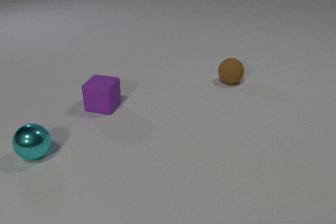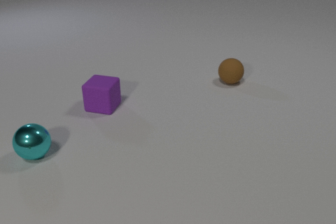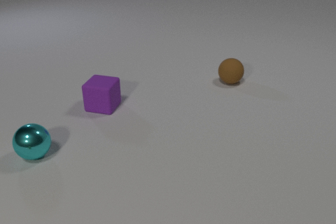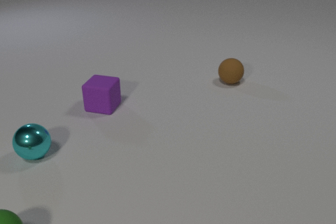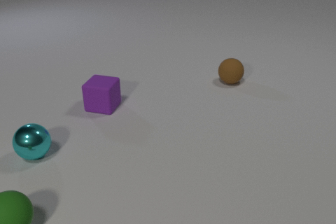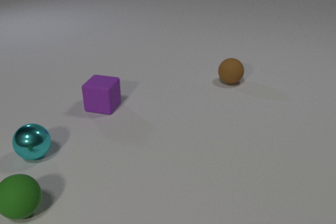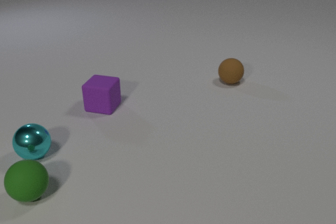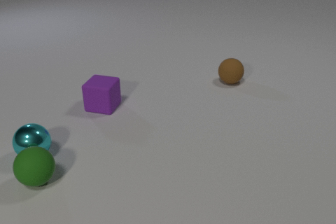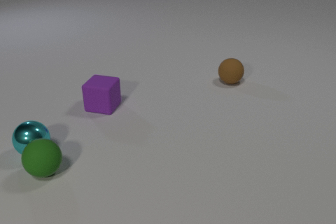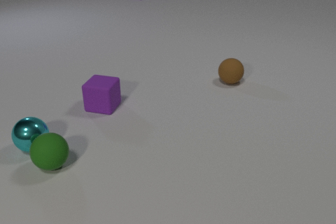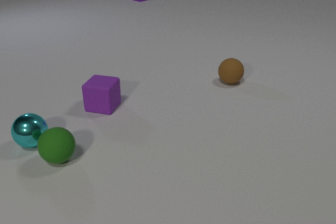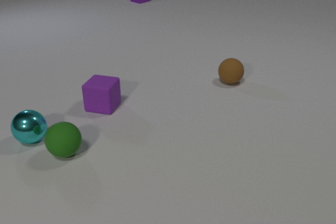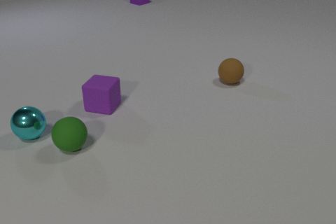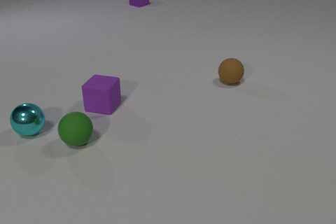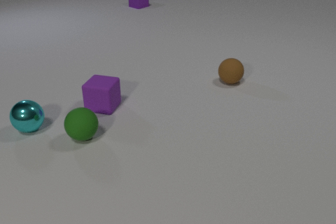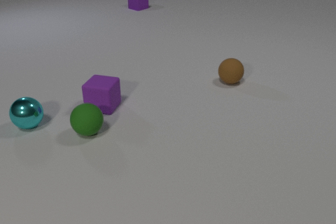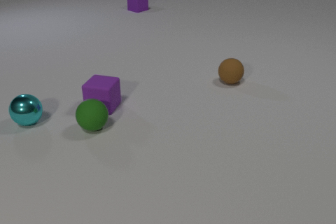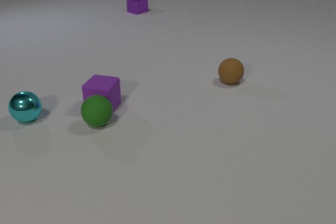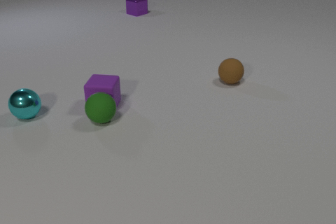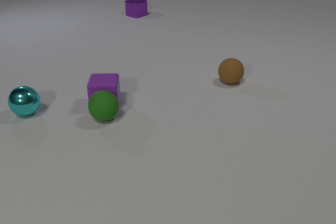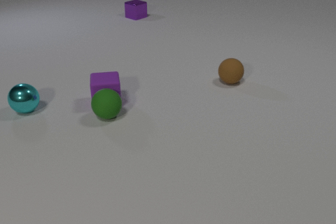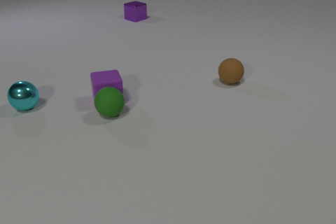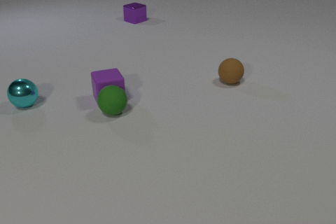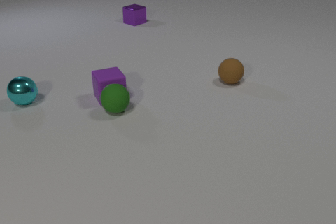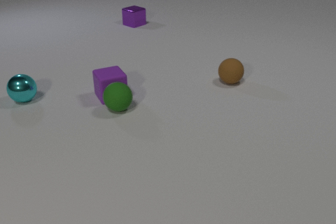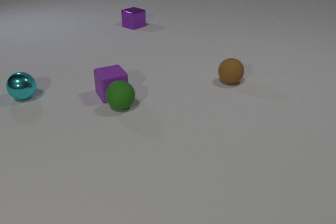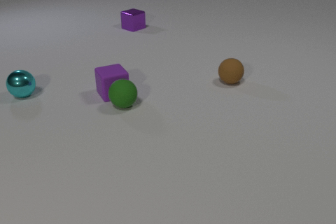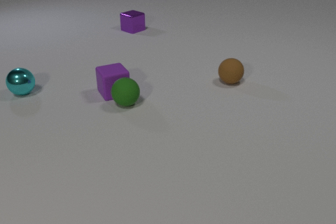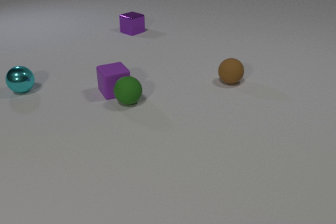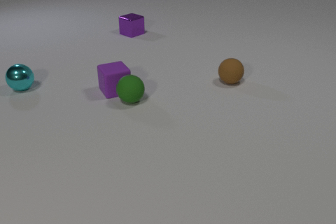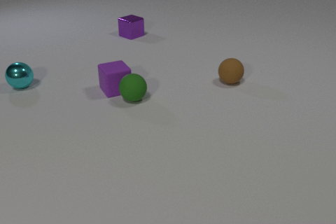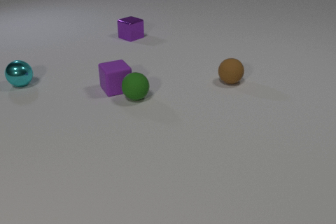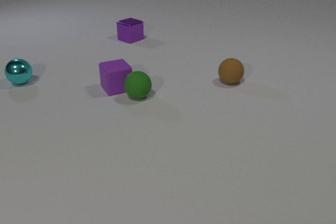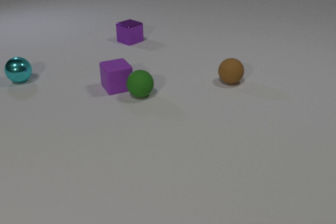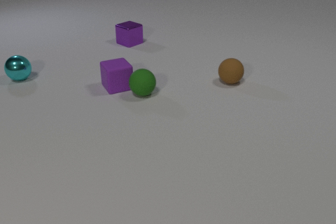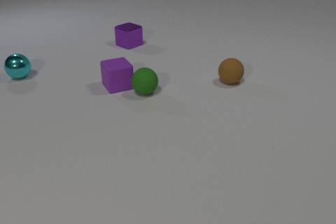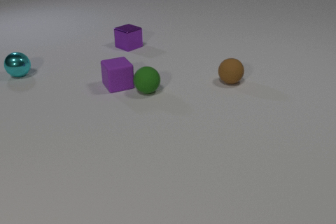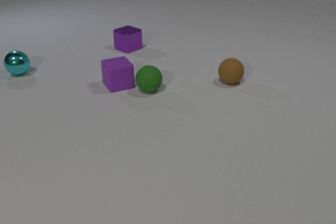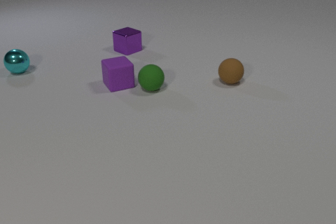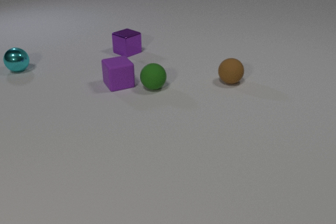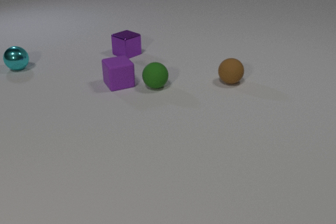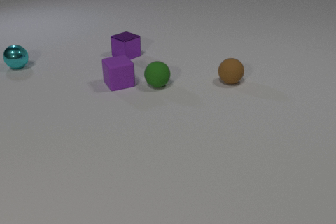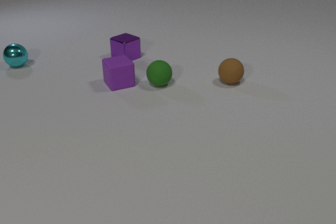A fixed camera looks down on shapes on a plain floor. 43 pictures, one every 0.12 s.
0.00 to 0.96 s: The green rubber sphere comes in at the bottom edge, rolls away from the camera and to the right. The green rubber sphere and the cyan metal sphere collide.
0.96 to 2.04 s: The green rubber sphere rolls away from the camera and to the right. The cyan metal sphere rolls away from the camera. The purple metal cube slides toward the camera.
2.04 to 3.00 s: The green rubber sphere rolls away from the camera and to the right. The cyan metal sphere rolls away from the camera. The purple rubber cube slides away from the camera, spins so that its near face slides to the right, counterclockwise seen from above. The purple metal cube slides toward the camera. The green rubber sphere and the purple rubber cube collide.
3.00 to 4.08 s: The green rubber sphere rolls away from the camera and to the right. The cyan metal sphere rolls away from the camera. The purple rubber cube slides away from the camera. The purple metal cube slides toward the camera.
4.08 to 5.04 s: The green rubber sphere rolls away from the camera and to the right. The cyan metal sphere rolls away from the camera. The purple rubber cube slides away from the camera. The purple metal cube slides toward the camera.
How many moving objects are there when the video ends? 4.
How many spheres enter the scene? 1.
How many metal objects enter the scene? 1.
